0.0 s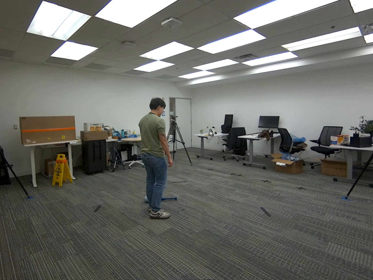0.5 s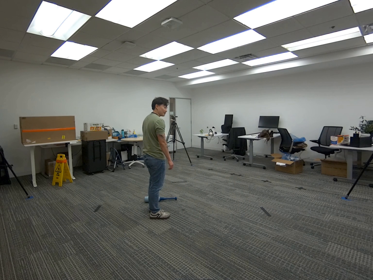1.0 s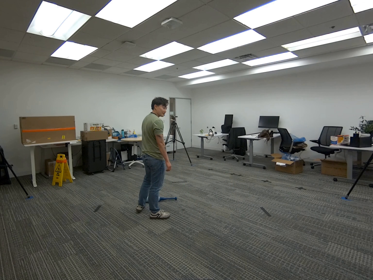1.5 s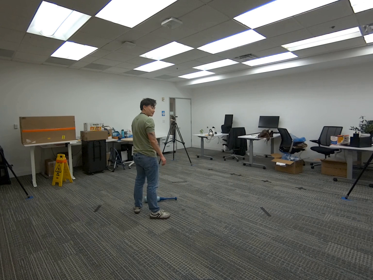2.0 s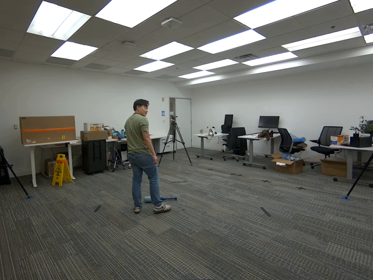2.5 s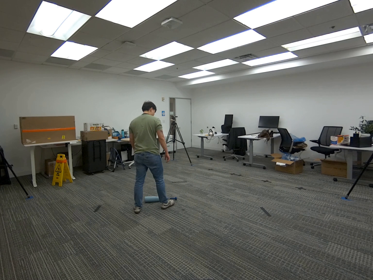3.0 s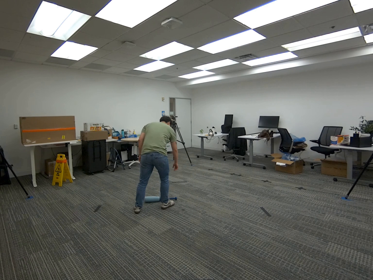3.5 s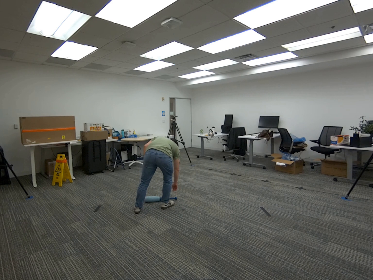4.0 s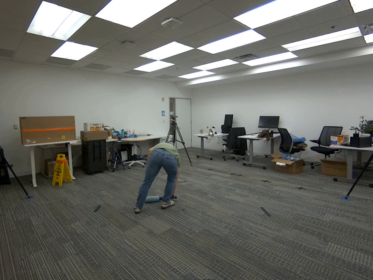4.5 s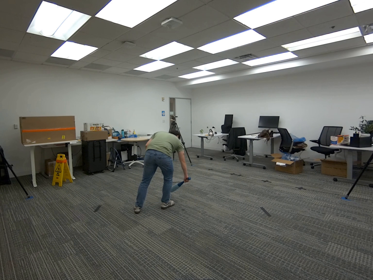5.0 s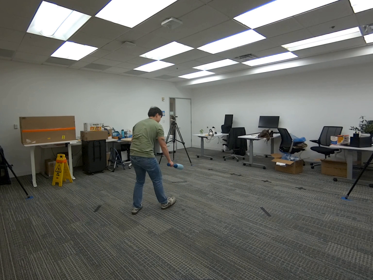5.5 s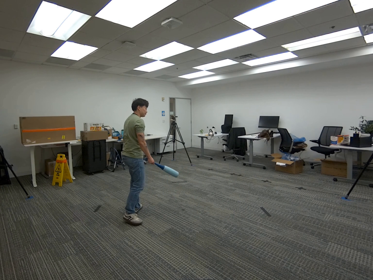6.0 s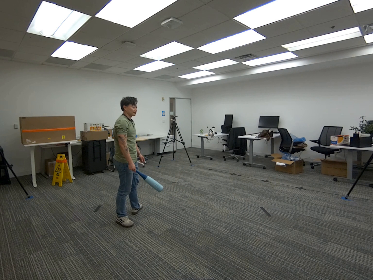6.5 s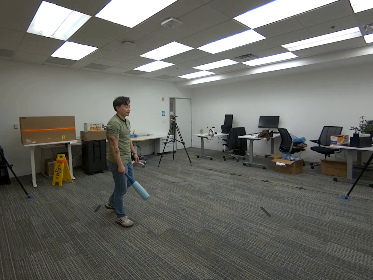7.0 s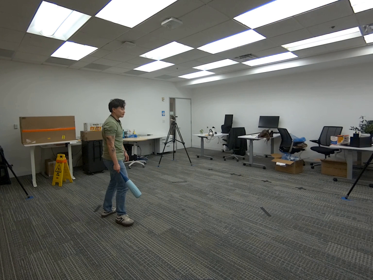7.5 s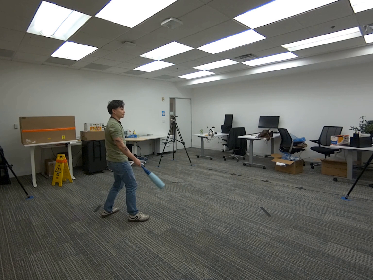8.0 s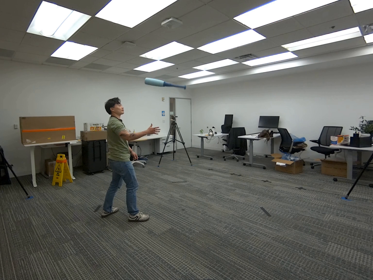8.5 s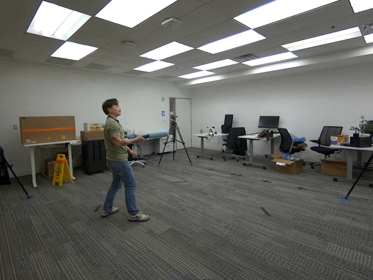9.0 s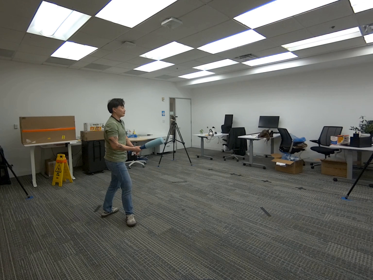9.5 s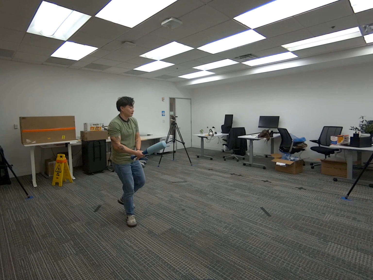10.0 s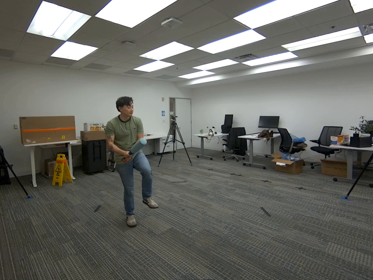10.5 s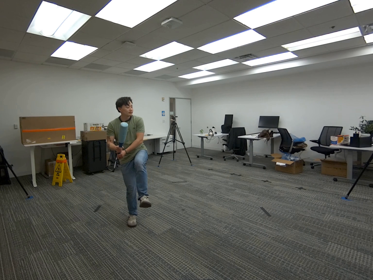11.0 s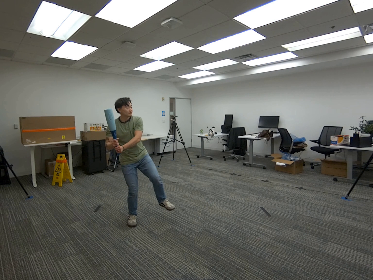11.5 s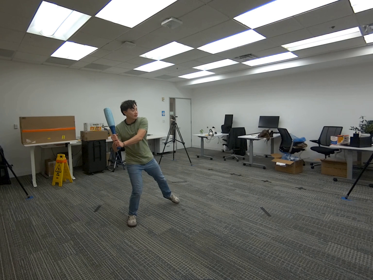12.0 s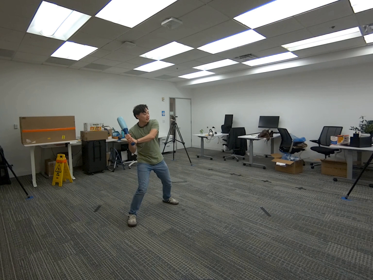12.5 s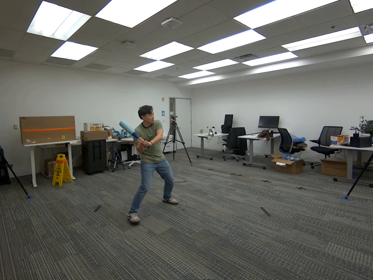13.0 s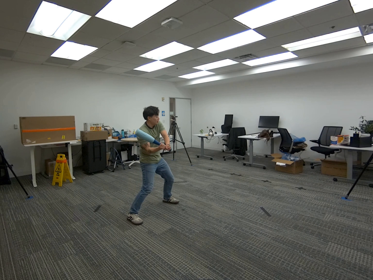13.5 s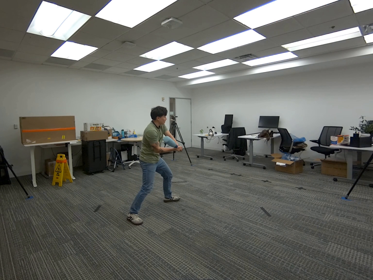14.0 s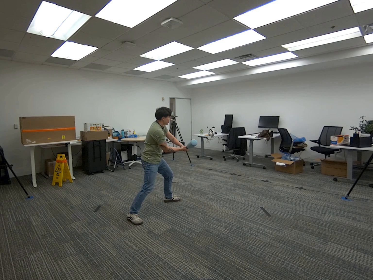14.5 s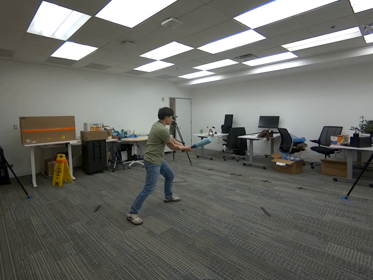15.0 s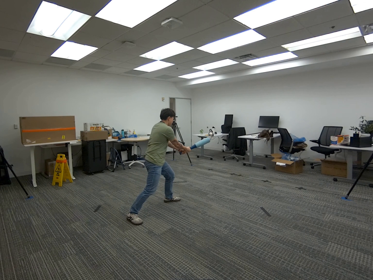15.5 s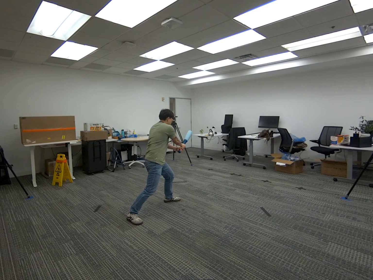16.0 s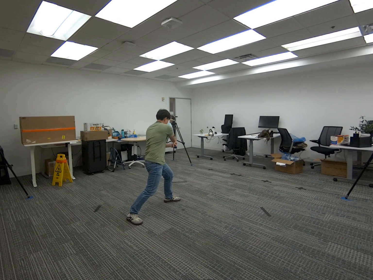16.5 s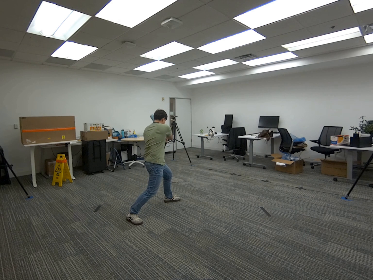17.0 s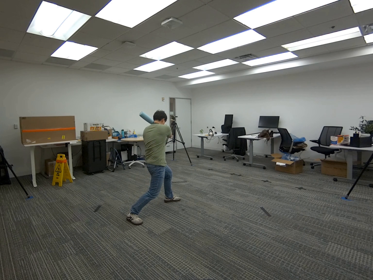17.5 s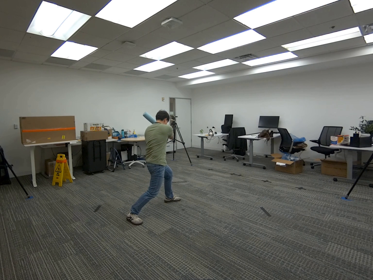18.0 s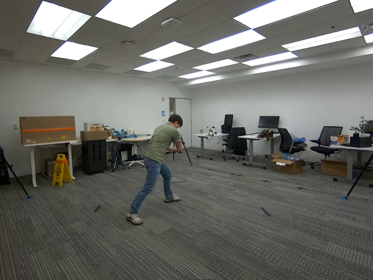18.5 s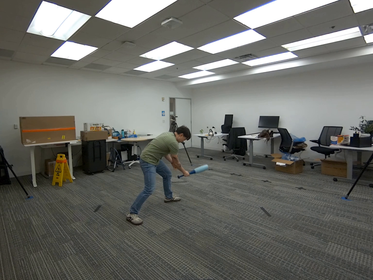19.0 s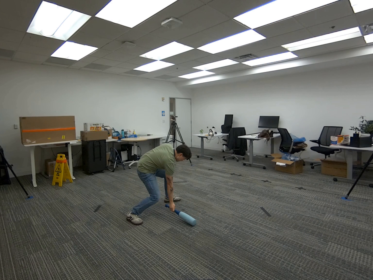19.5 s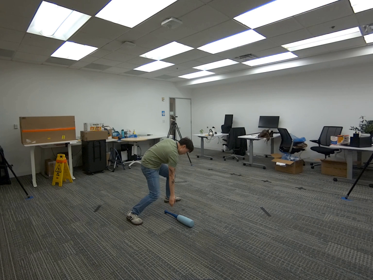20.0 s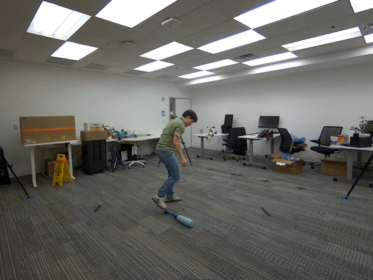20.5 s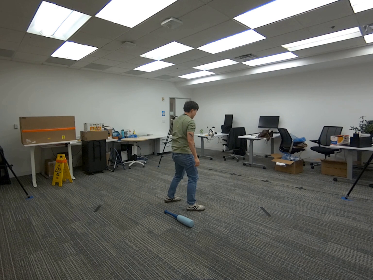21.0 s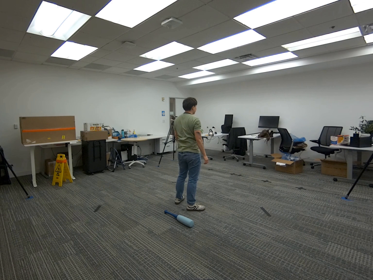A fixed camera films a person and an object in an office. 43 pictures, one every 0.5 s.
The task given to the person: Walk over to the base ball bat on the ground and pick up the baseball bat. Rotate the baseball bat in the air and when you catch the bat preform a swining motion. Place on the ground when complete.
